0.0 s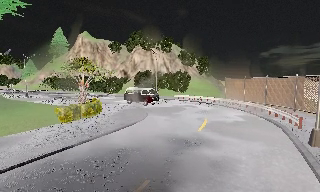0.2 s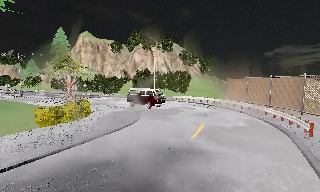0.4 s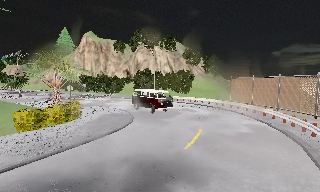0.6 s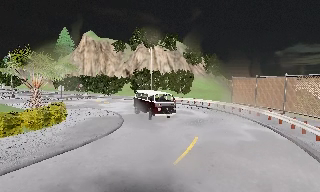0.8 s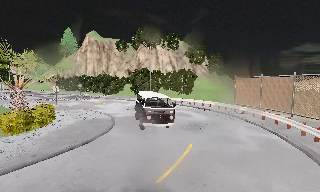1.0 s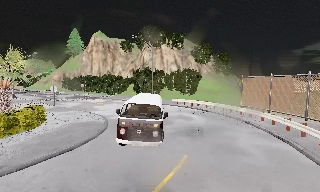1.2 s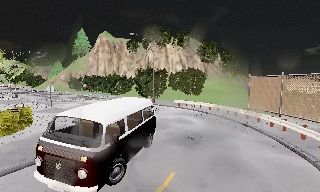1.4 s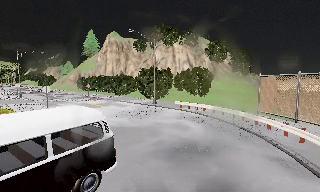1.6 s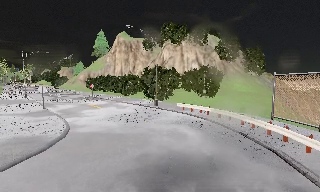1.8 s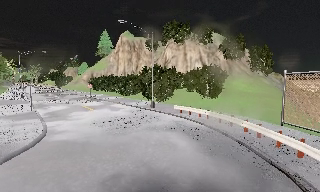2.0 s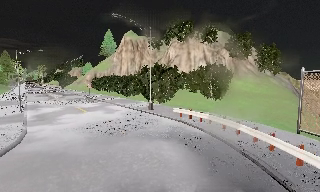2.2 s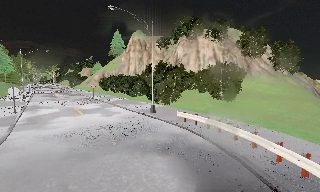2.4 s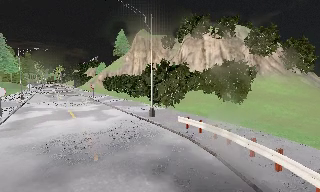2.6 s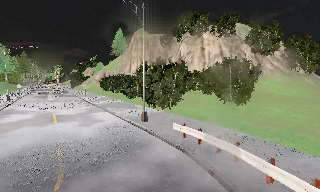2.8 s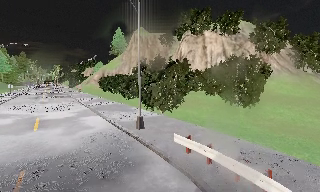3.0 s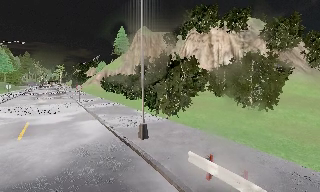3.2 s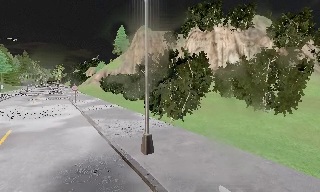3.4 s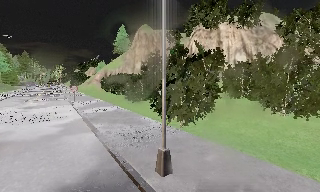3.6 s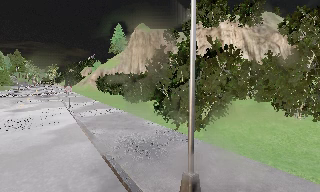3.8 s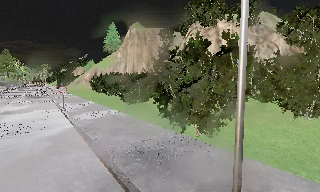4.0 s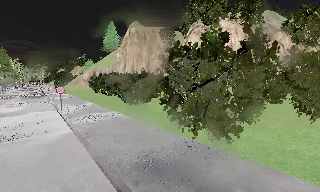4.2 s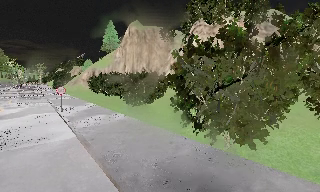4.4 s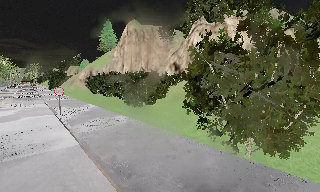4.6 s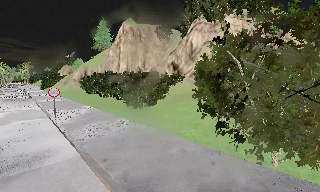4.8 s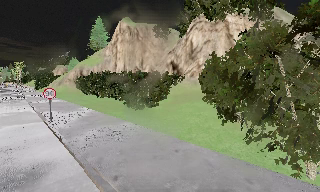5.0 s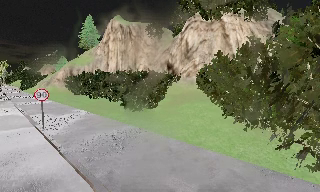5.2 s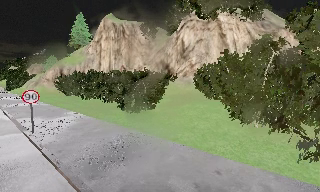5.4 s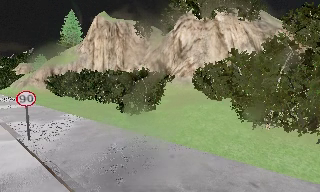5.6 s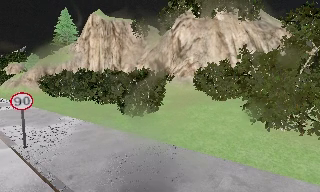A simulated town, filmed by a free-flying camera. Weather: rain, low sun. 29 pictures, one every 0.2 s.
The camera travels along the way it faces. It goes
forward.
0.0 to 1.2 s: The camera travels forward and to its right, about 8 m, so what stands in front looms larger.
1.2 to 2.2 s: The camera pans to its left, which is counterclockwise from overhead, by about 15 degrees. It travels forward and to its right, about 8 m, so what stands in front looms larger.
2.2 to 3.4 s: The camera travels forward, about 9 m, so what stands in front looms larger.
3.4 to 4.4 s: The camera travels forward and to its left, about 6 m, so what stands in front looms larger.
4.4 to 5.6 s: The camera pans to its right, which is clockwise from overhead, by about 15 degrees. It travels forward and to its left, about 7 m, so what stands in front looms larger.
The film runs forward here.
